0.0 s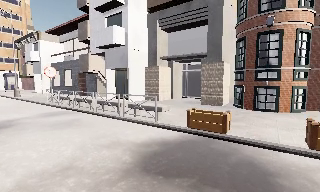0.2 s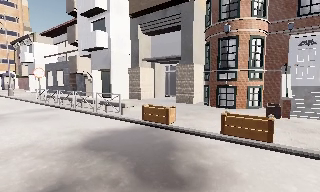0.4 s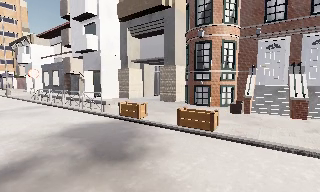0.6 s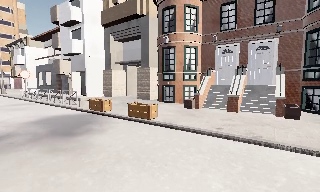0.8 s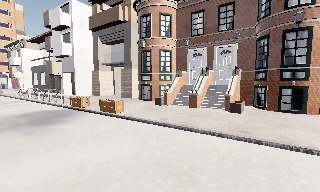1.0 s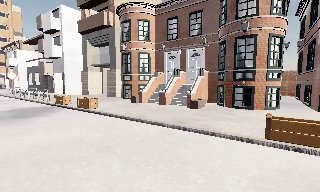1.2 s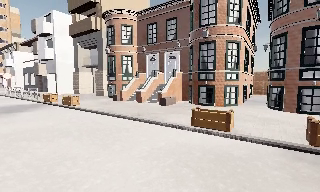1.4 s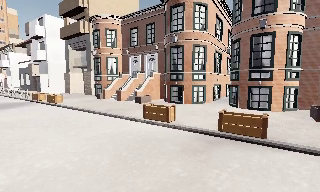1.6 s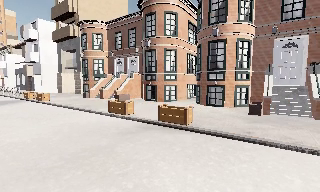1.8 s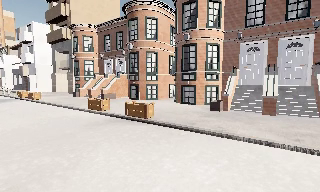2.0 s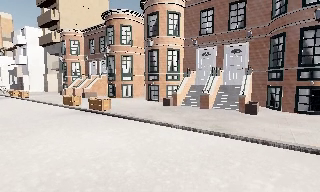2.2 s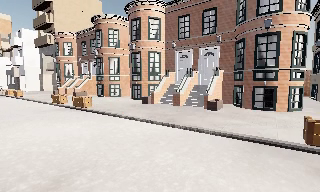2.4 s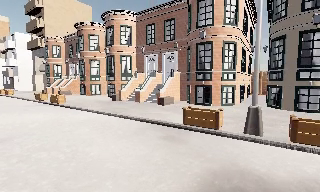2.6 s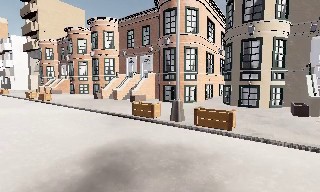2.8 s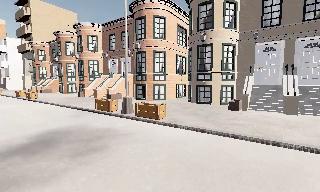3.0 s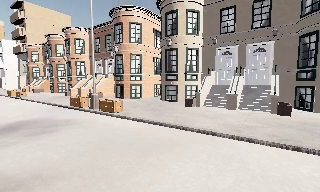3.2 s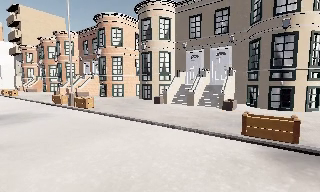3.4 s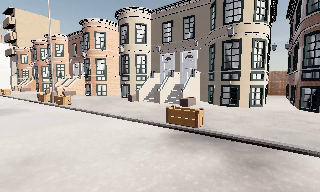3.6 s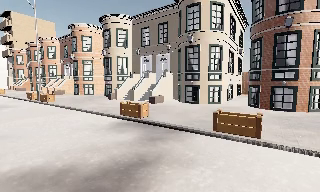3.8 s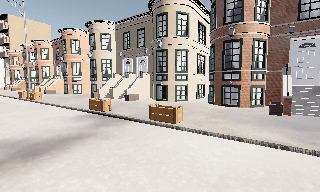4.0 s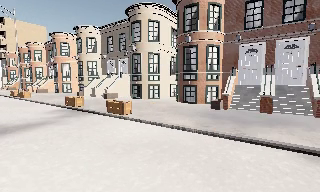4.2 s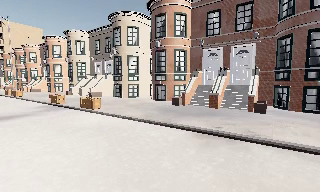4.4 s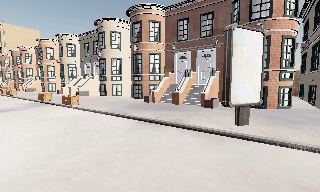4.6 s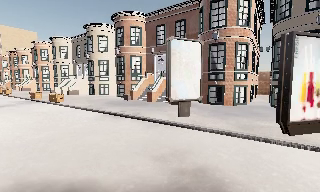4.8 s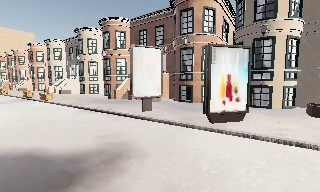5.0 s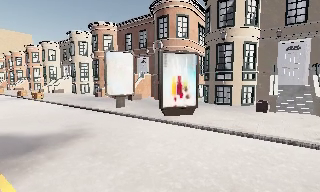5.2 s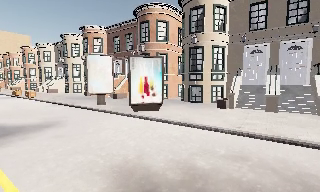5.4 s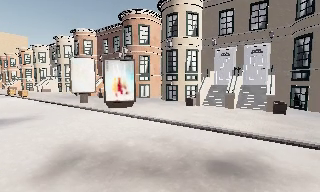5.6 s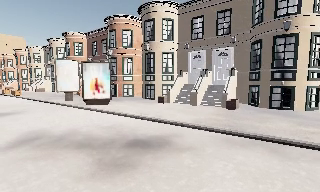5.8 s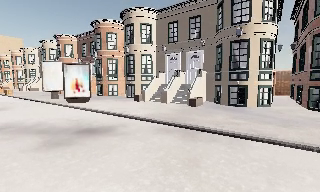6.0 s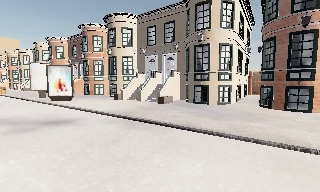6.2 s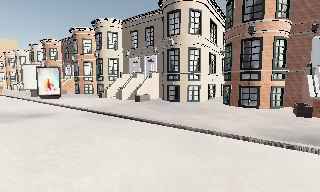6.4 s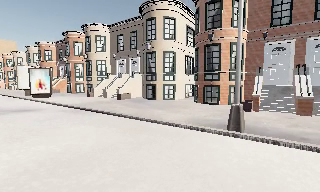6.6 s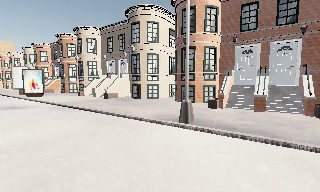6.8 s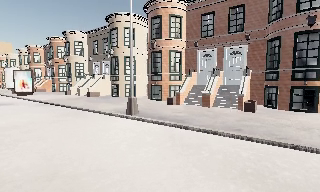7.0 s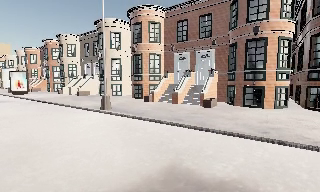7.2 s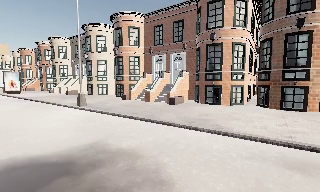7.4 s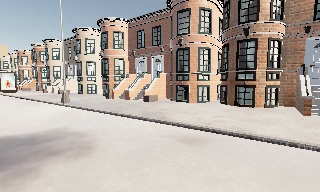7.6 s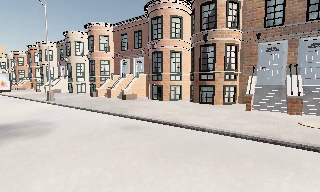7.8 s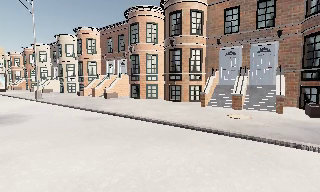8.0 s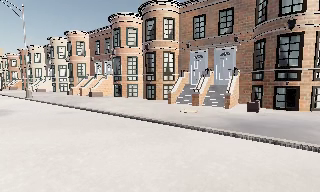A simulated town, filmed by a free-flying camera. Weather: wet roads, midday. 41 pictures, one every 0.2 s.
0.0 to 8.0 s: The camera travels to its right and backward, about 80 m, so close, fixed things drift to the left.
The film runs forward here.
